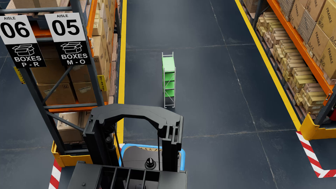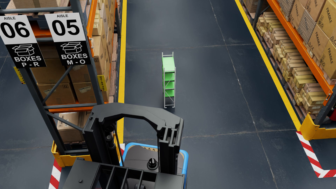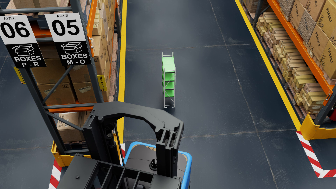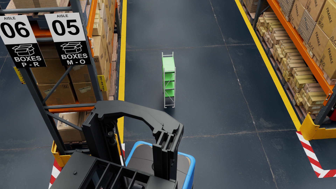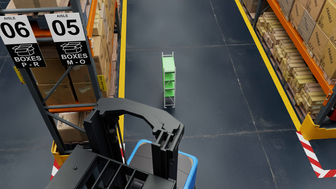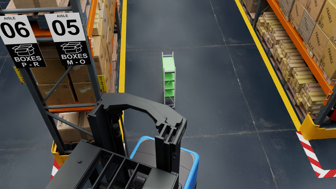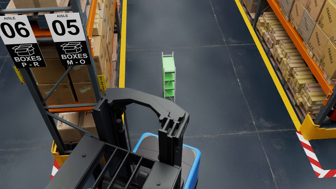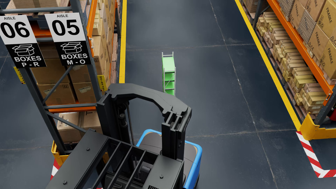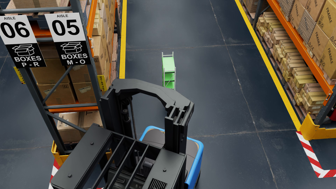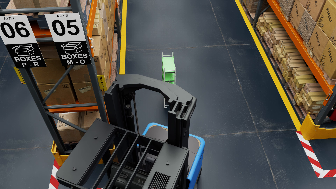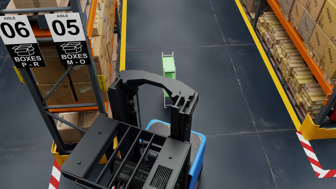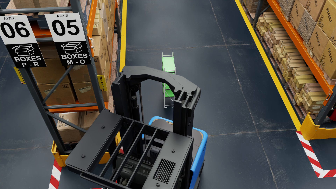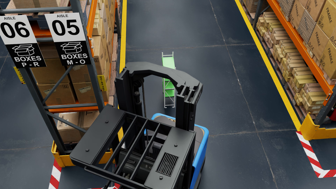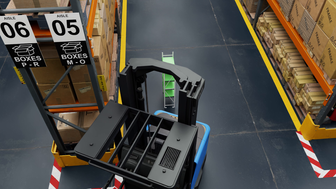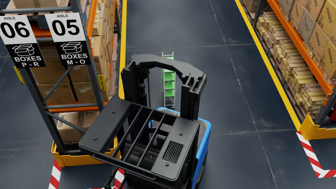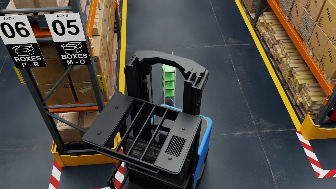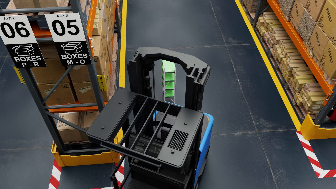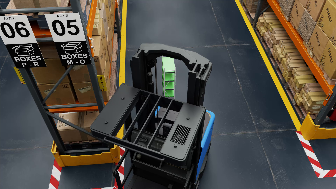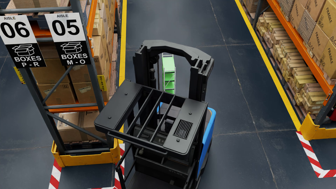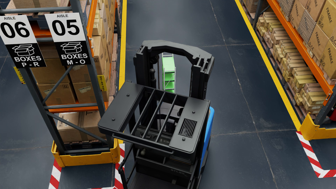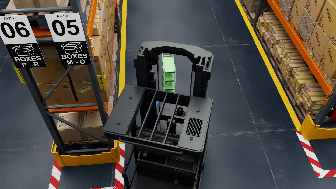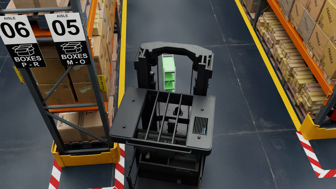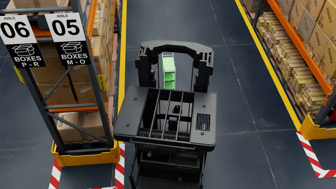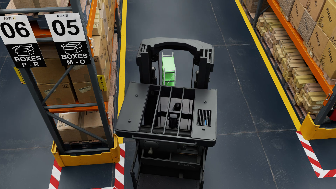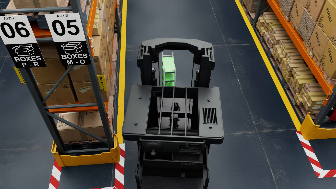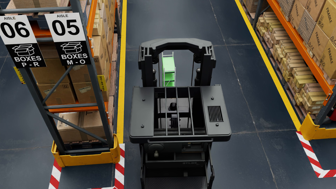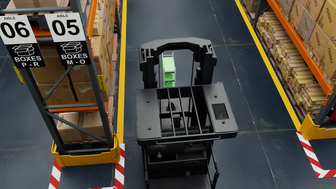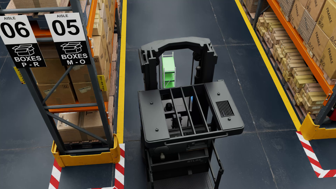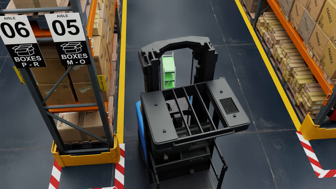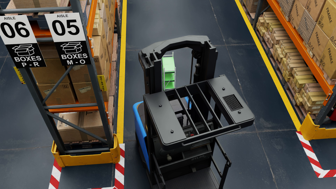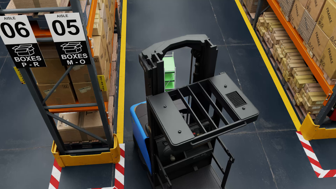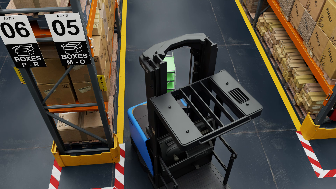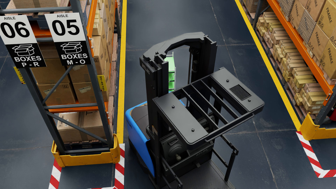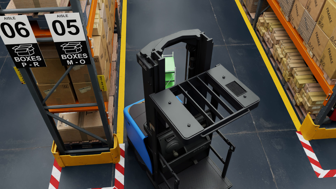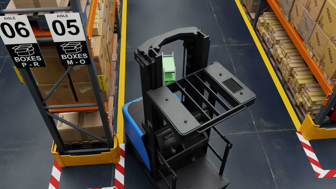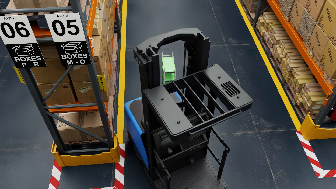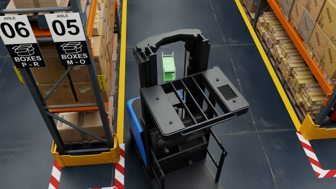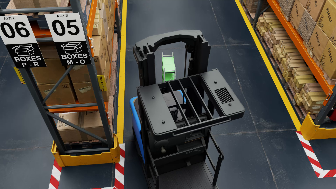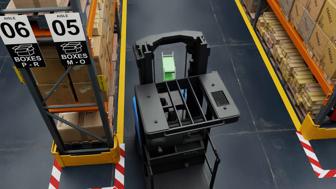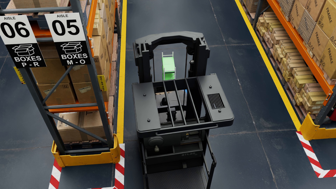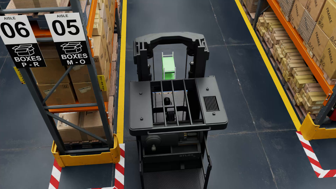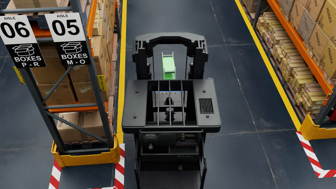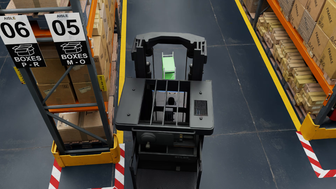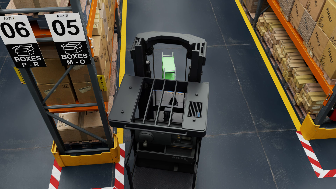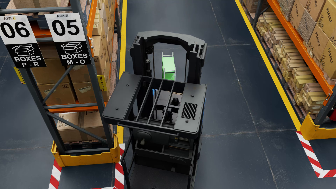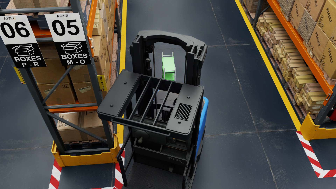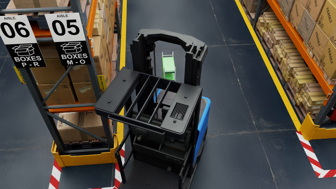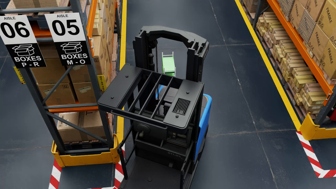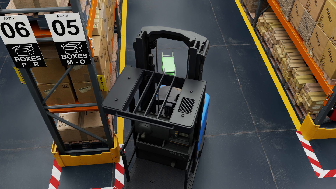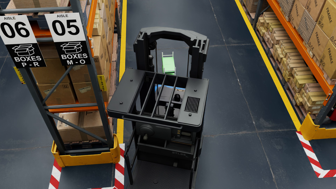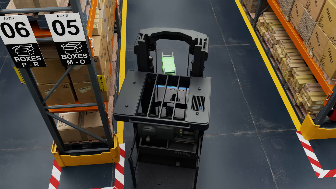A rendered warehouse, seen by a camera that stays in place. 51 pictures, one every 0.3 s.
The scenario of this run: A forklift runs into an object in its way.
